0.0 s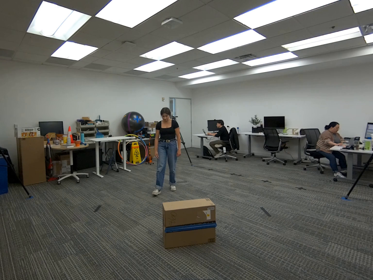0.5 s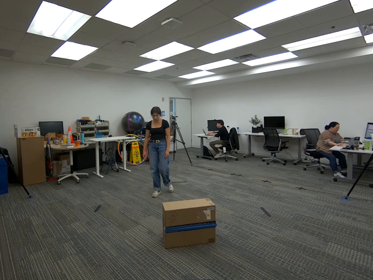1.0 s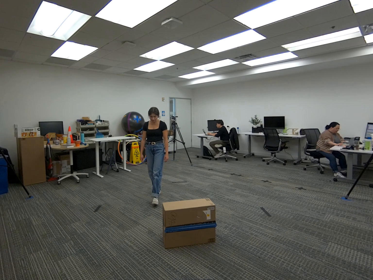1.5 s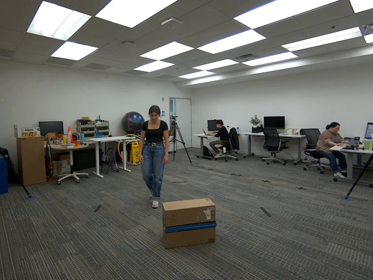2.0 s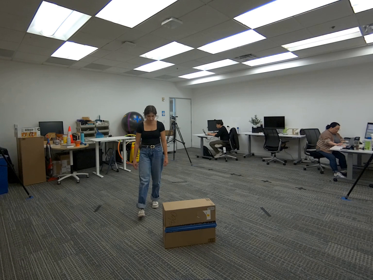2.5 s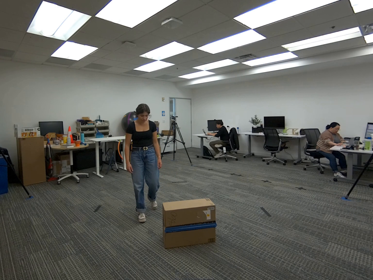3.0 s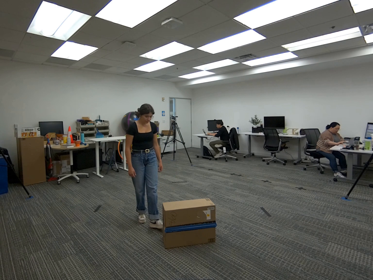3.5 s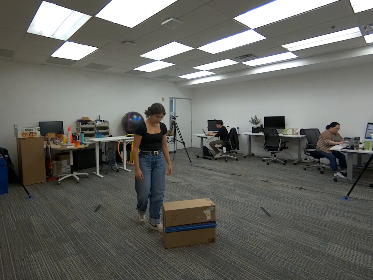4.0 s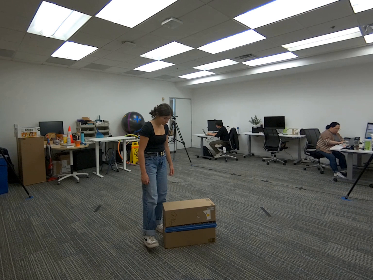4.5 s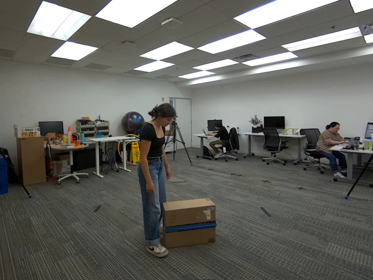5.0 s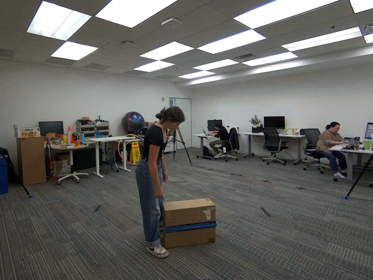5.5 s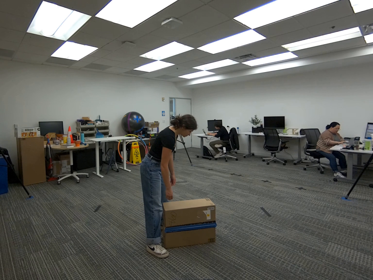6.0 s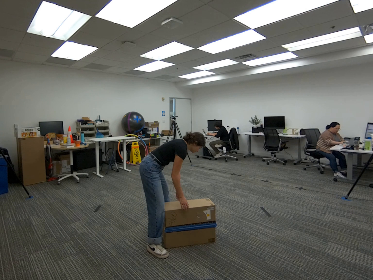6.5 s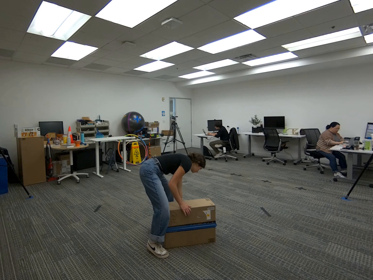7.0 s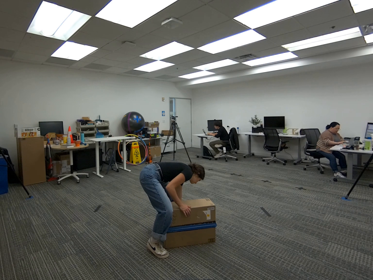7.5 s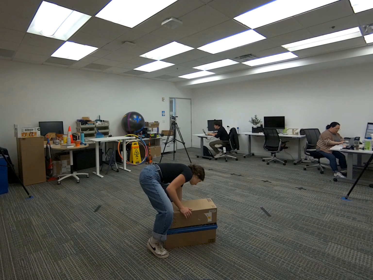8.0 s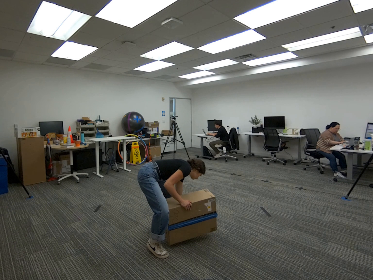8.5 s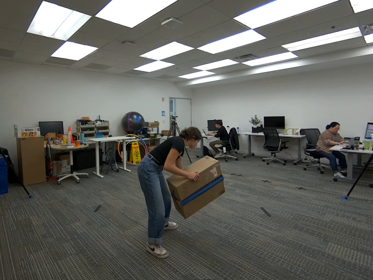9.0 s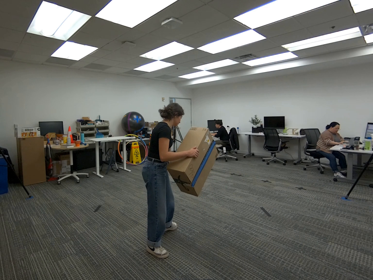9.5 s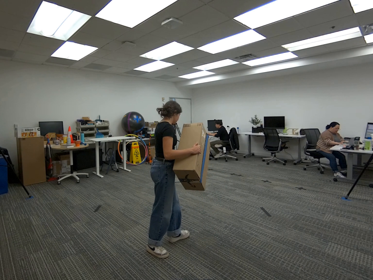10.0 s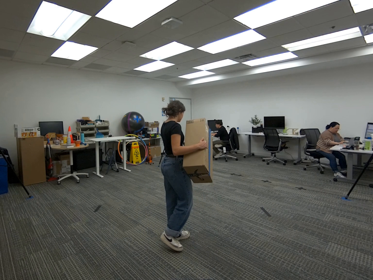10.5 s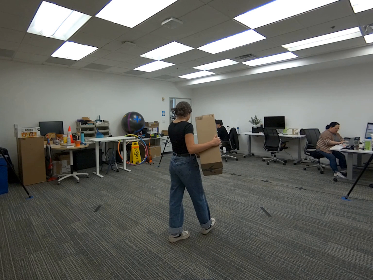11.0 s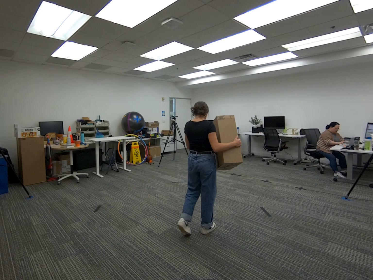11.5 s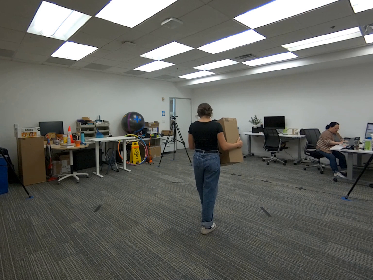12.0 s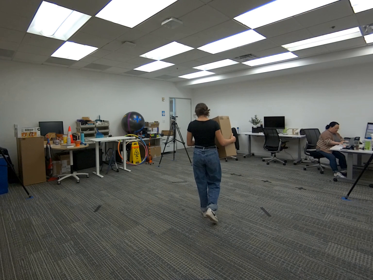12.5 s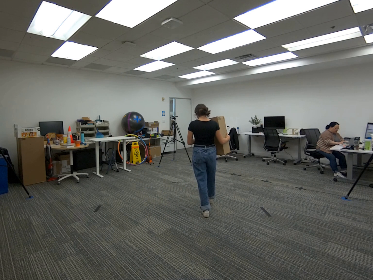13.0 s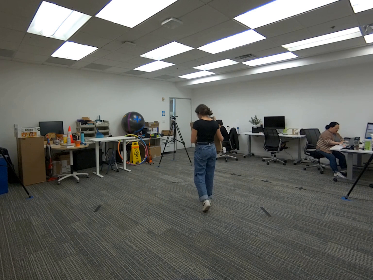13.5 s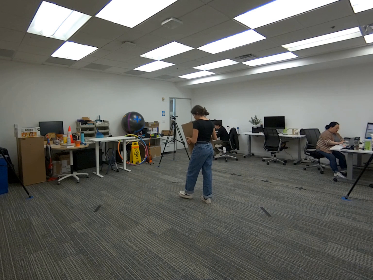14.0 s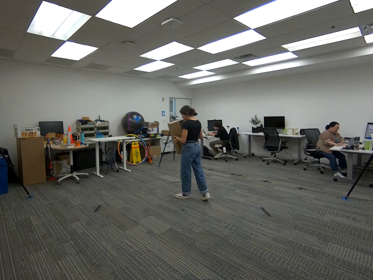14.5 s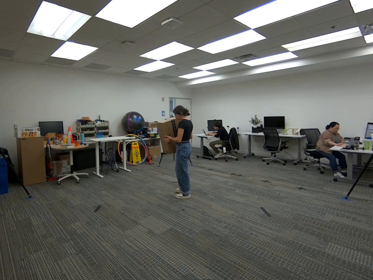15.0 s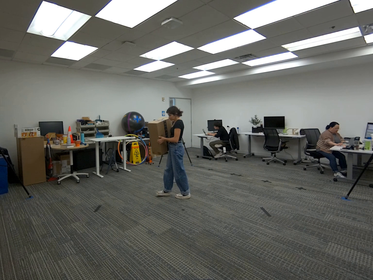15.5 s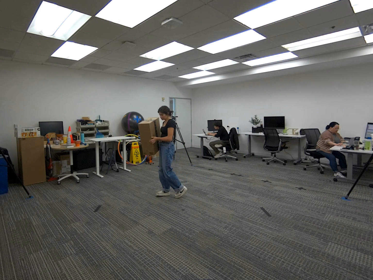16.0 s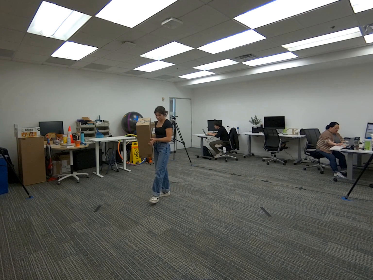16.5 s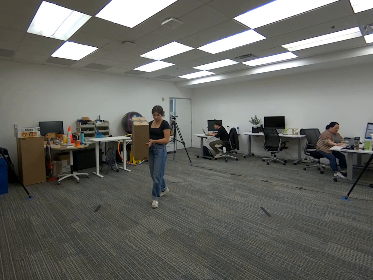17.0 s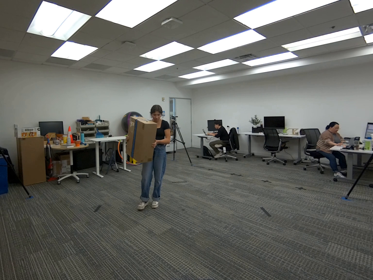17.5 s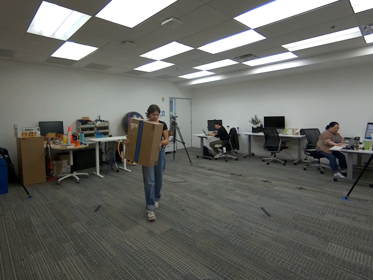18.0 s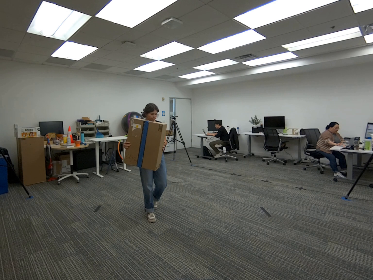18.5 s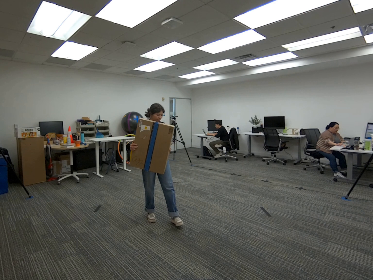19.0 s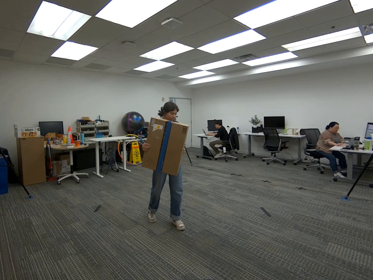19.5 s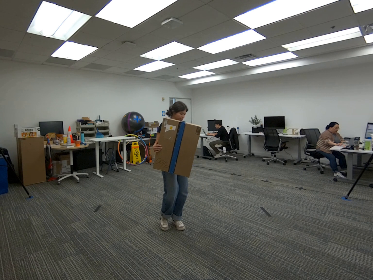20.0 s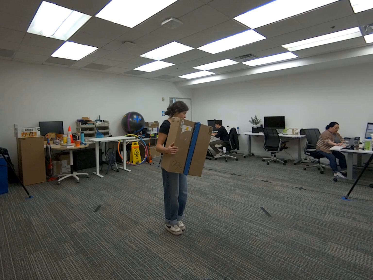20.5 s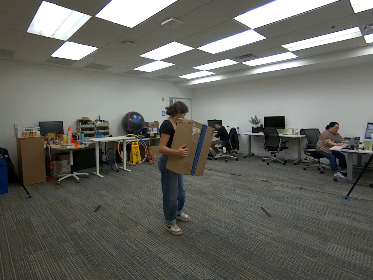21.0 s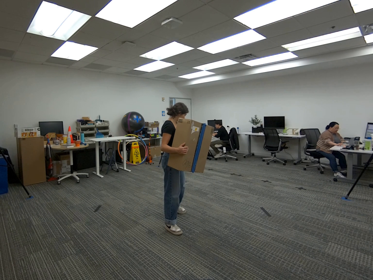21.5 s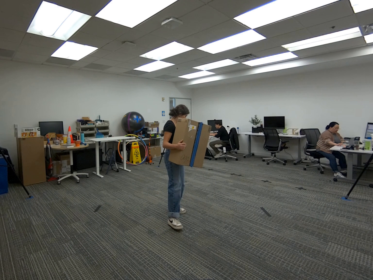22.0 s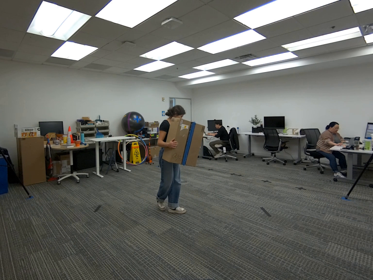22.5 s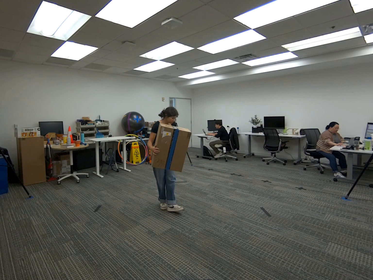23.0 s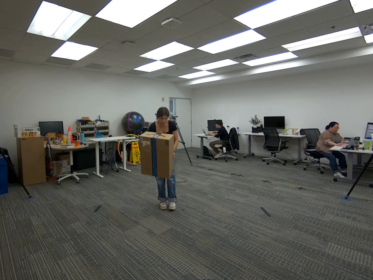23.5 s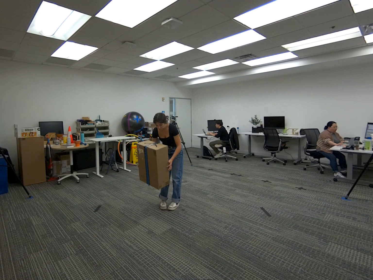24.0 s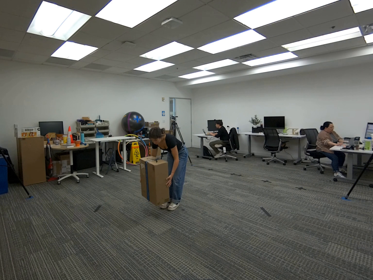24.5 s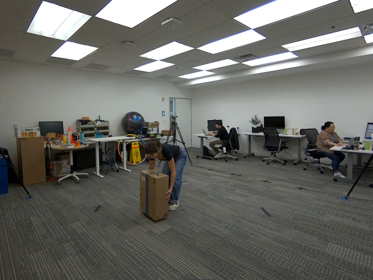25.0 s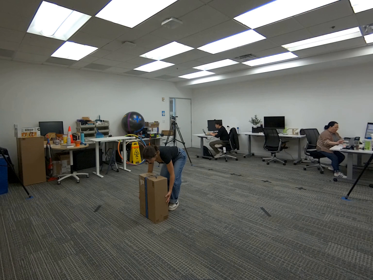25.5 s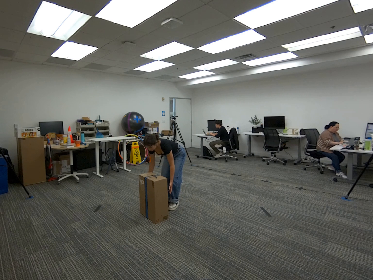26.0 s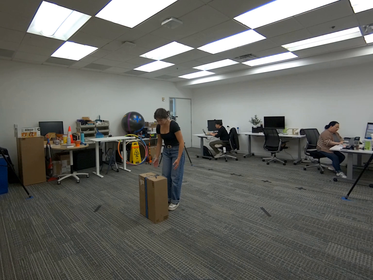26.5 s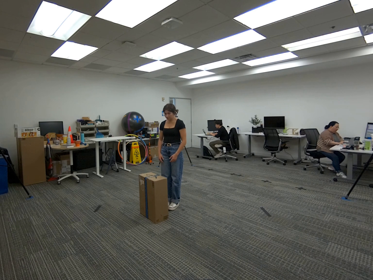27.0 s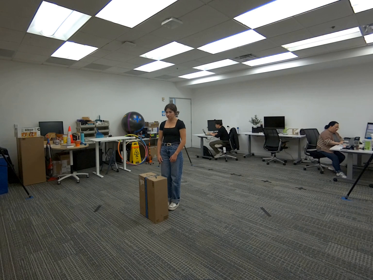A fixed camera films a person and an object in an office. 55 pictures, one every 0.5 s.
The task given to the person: Pick up the big brown cardboard box from the ground and place it back on the ground.
